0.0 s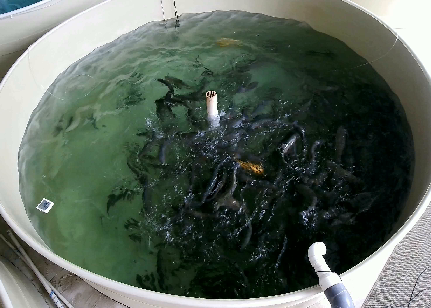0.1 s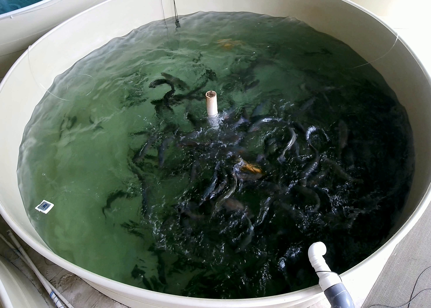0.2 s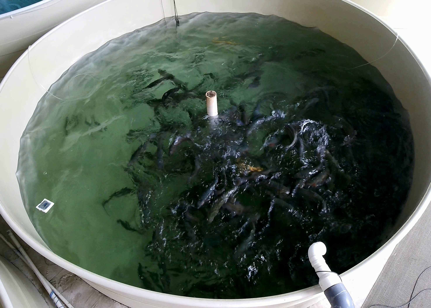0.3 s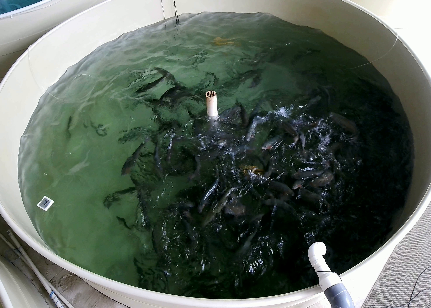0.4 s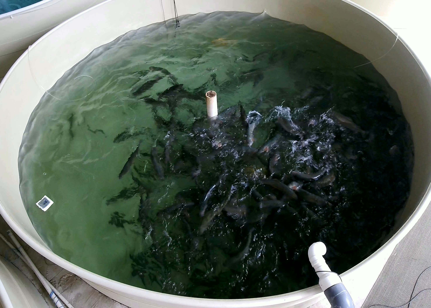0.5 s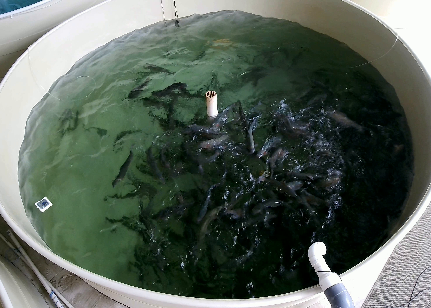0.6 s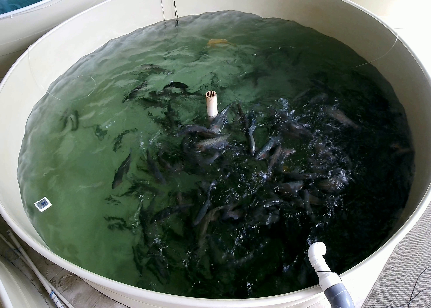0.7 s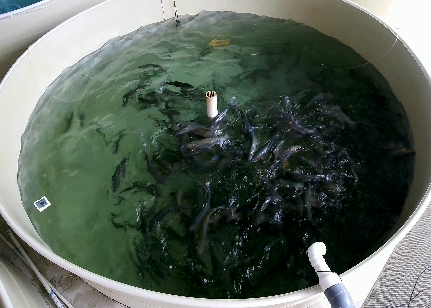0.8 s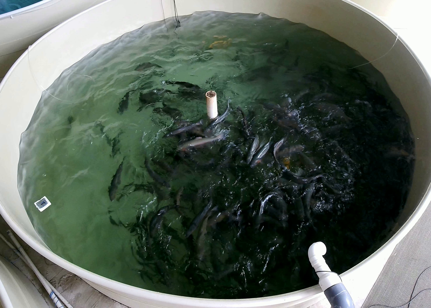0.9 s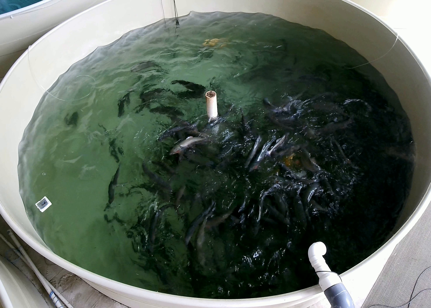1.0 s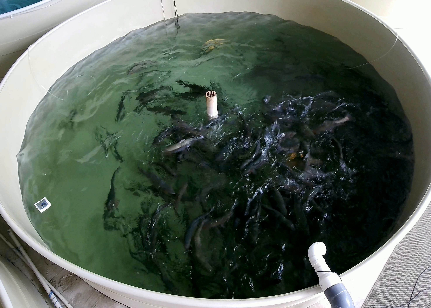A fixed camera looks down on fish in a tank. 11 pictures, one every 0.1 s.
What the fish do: Strong feeding.
